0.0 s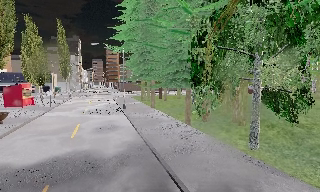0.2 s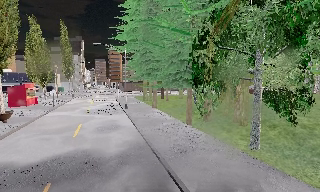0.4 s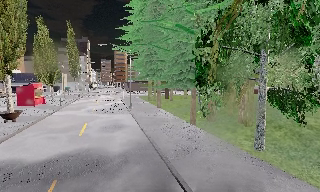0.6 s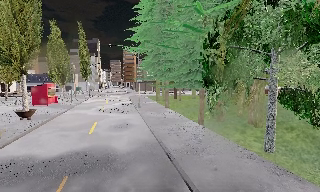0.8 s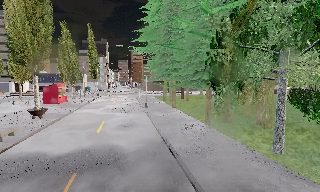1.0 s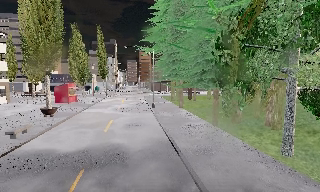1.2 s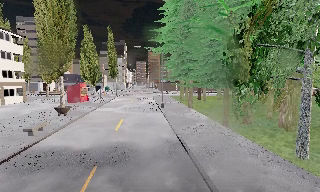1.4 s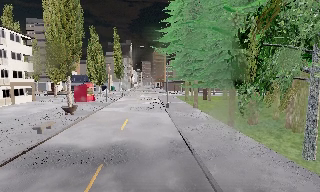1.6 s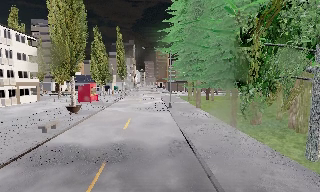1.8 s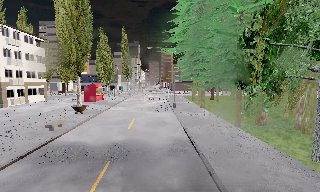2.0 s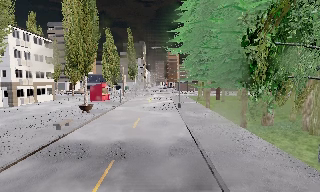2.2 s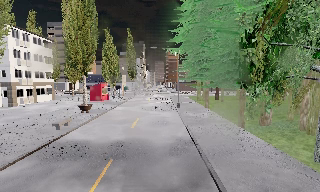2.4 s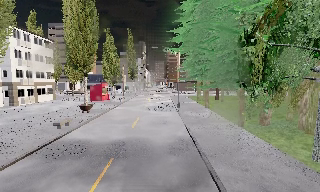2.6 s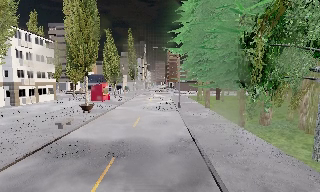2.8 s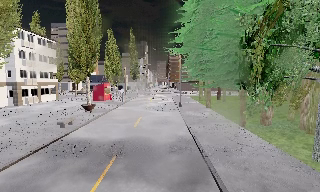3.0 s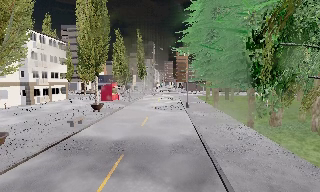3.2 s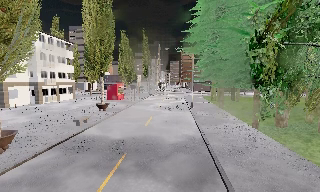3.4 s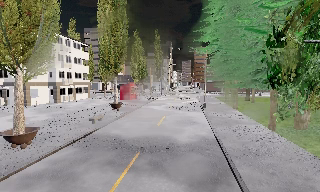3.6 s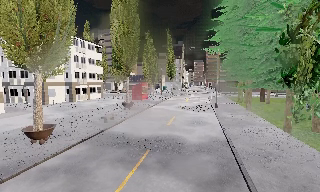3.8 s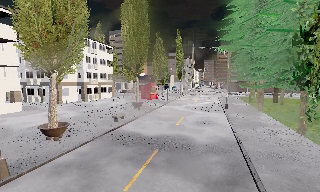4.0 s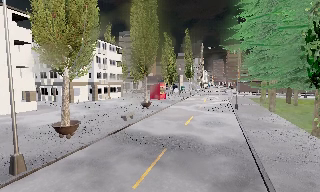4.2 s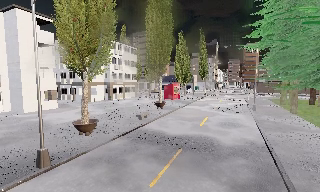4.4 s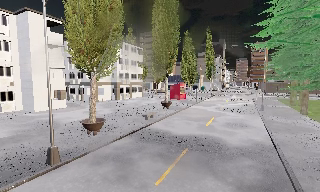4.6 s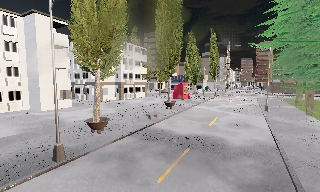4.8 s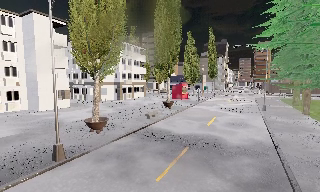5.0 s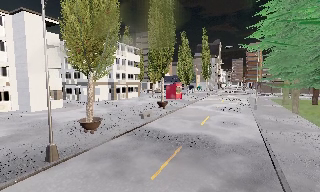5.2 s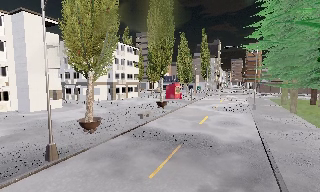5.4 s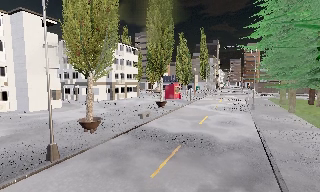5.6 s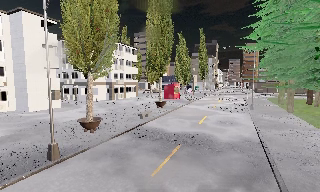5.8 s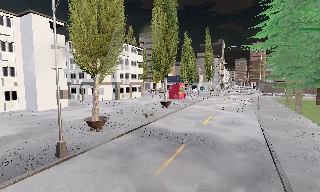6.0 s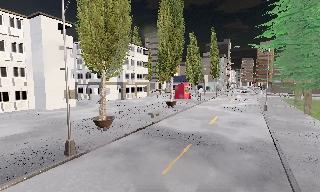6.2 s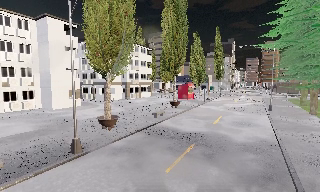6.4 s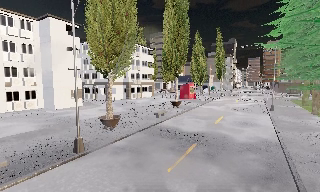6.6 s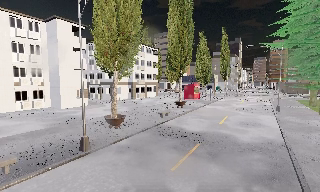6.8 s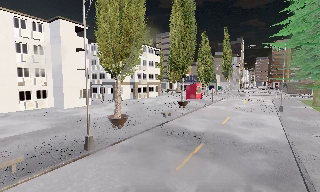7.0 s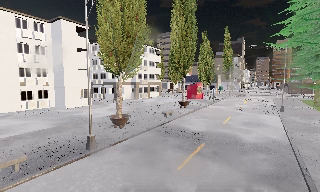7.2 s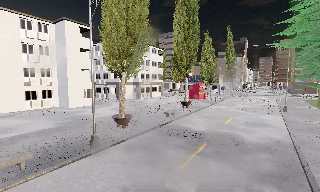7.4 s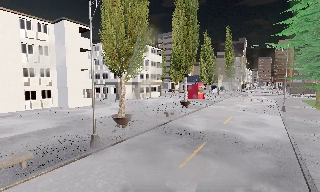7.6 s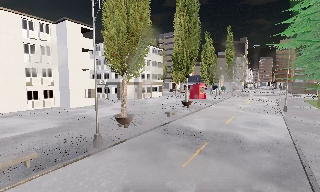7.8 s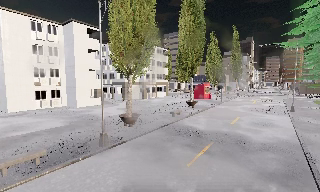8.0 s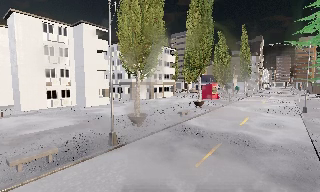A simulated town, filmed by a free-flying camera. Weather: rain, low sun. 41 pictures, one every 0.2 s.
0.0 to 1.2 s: The camera swings to its left by about 15 degrees, and the scene slides to the right.
1.2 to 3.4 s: The camera pans to its left, which is counterclockwise from overhead, by about 15 degrees. It travels backward, about 1 m, so what stands in front gets smaller.
3.4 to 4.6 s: The scene slides to the right, as the camera pans about 20 degrees to its left. It travels backward, about 0.5 m, so what stands in front gets smaller.
4.6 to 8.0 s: The camera travels backward and to its left, about 1.5 m, so what stands in front gets smaller.
The film runs backward here.
